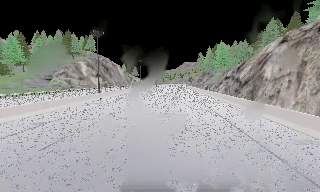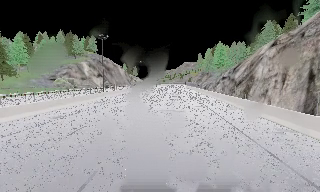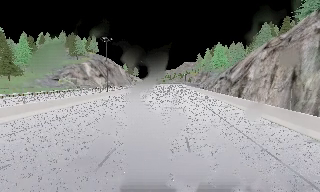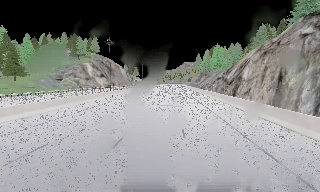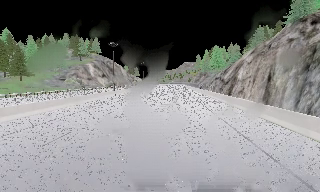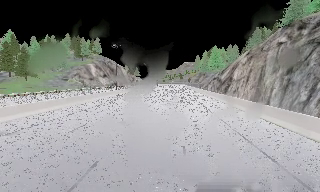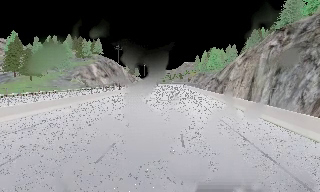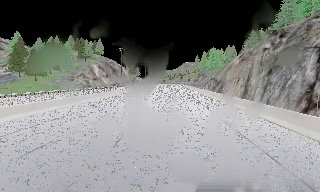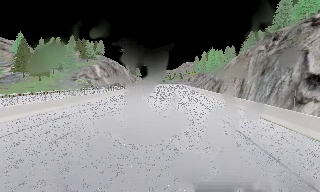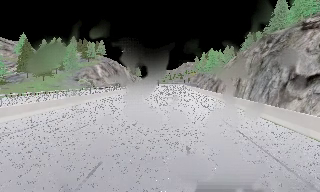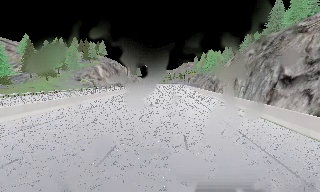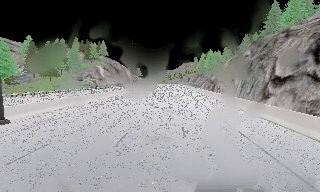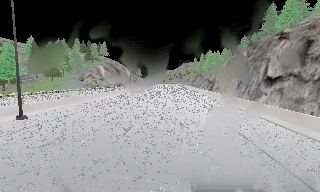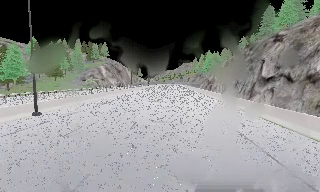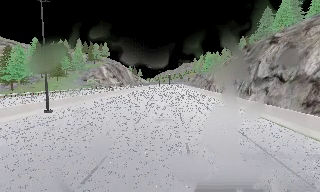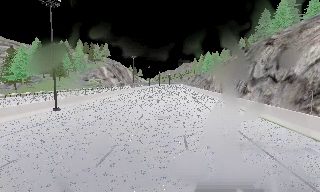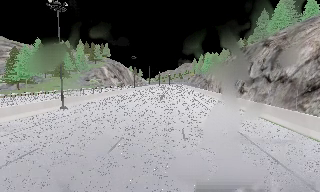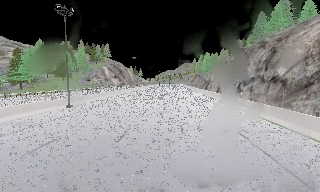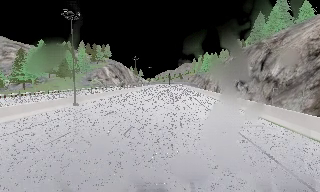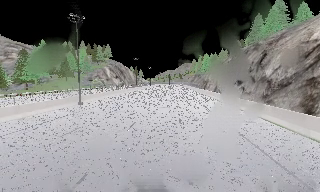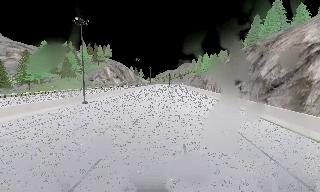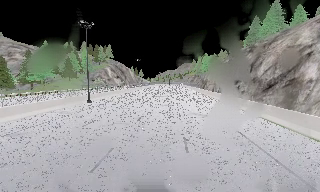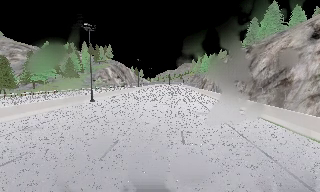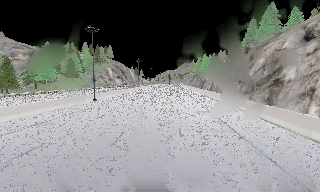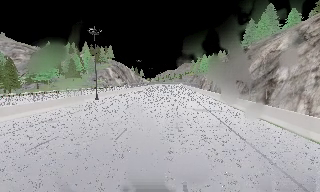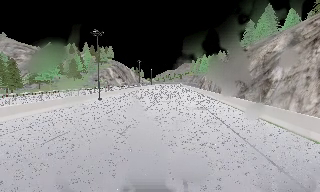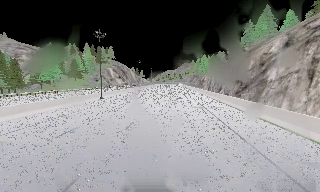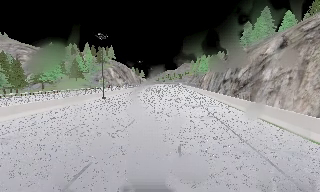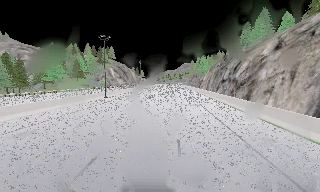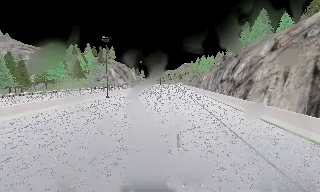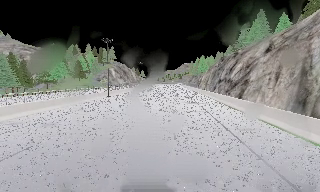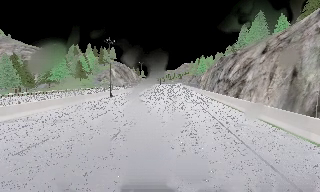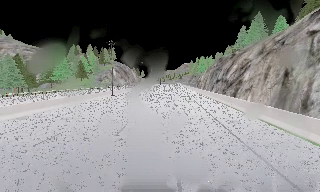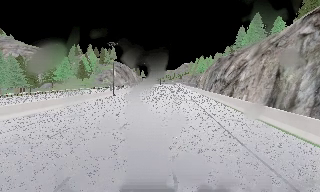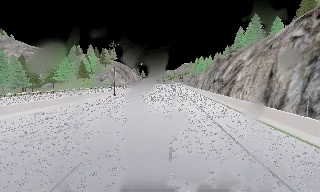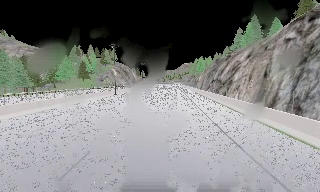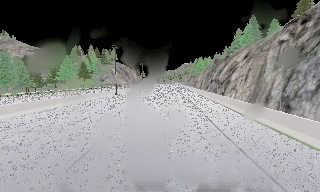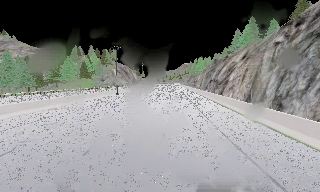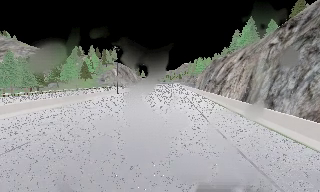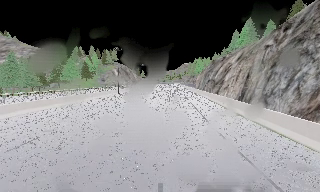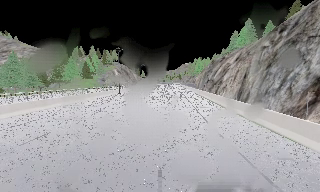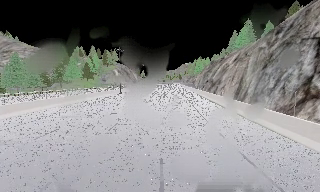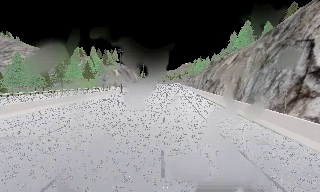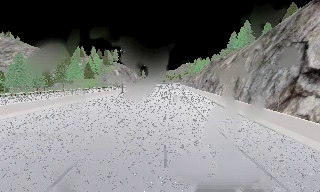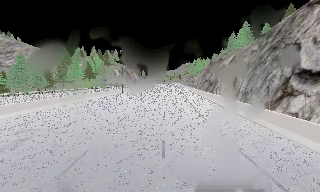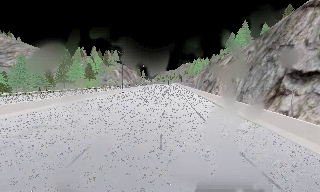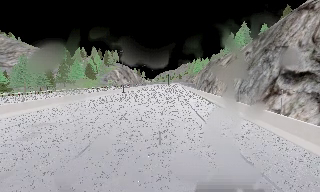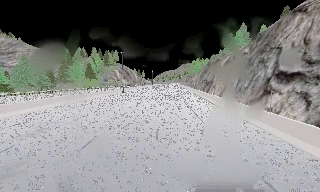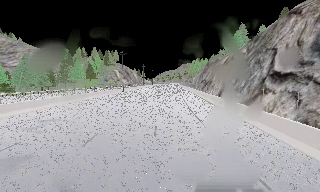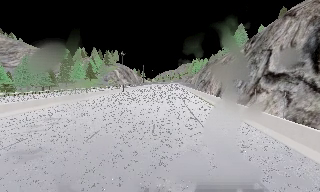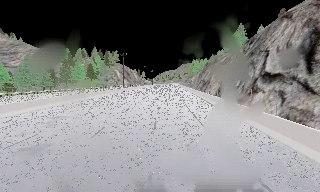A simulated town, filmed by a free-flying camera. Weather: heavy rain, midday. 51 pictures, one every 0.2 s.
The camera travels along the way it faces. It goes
backward.
0.0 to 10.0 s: The camera travels backward, about 60 m, so what stands in front gets smaller. It loses speed.
The film runs backward here.
